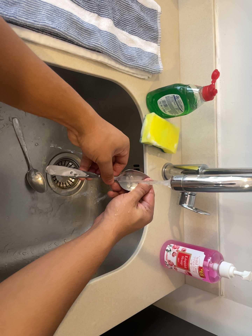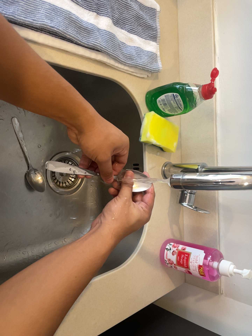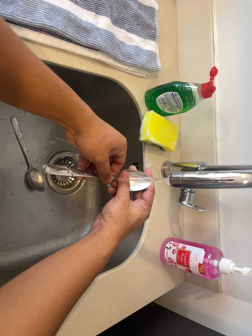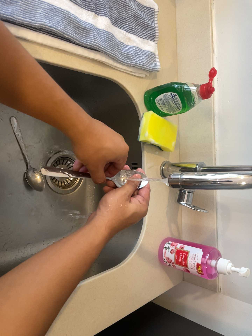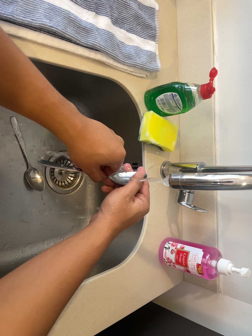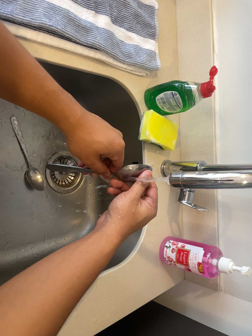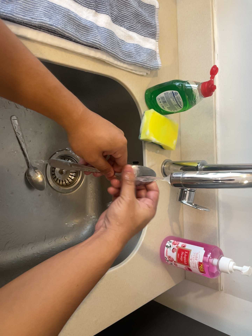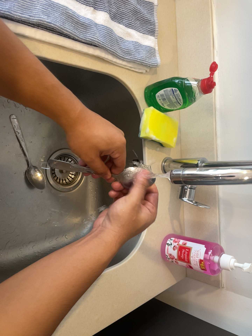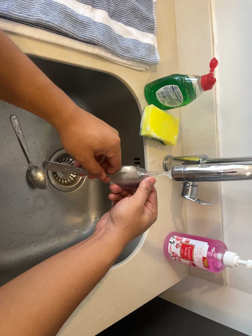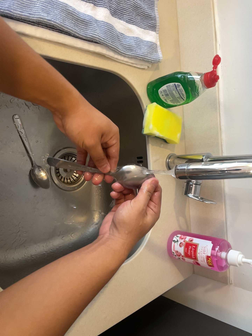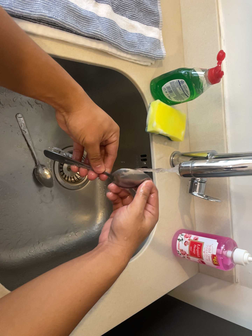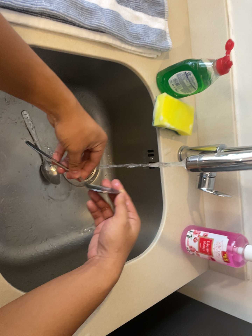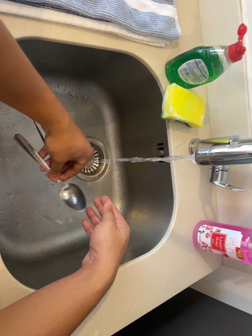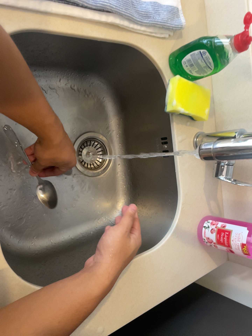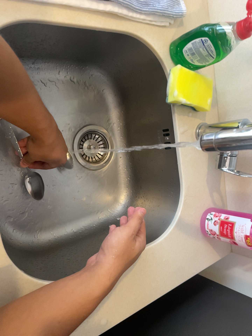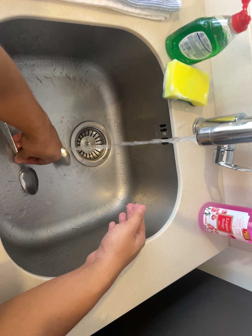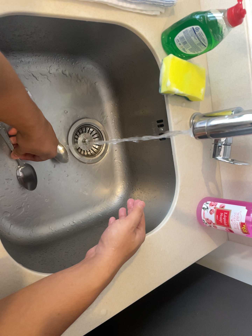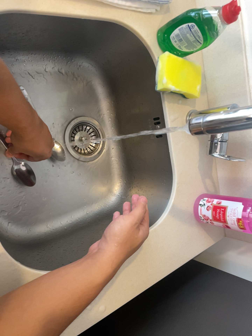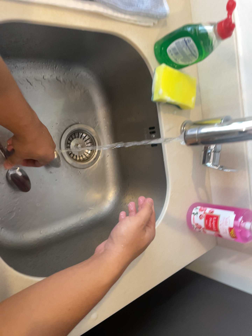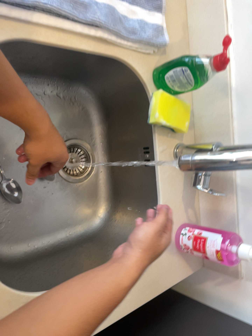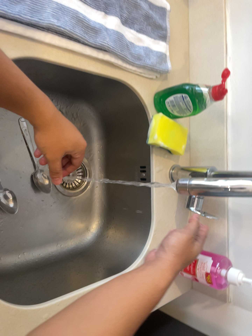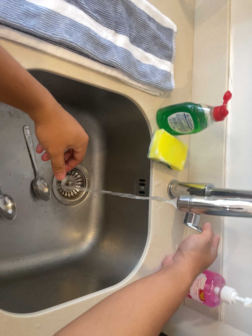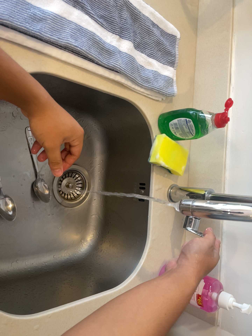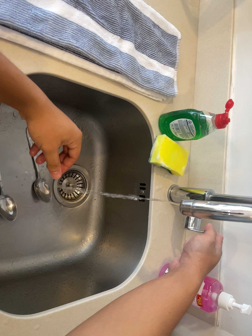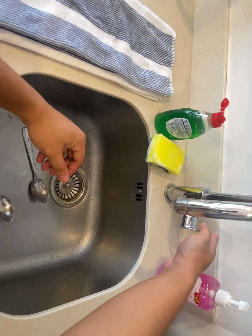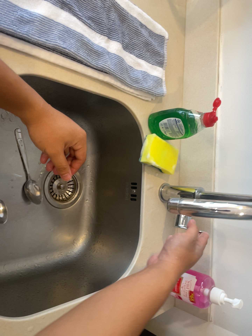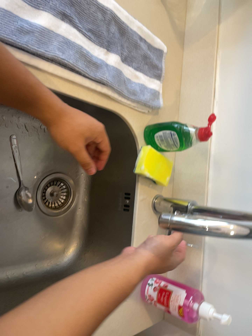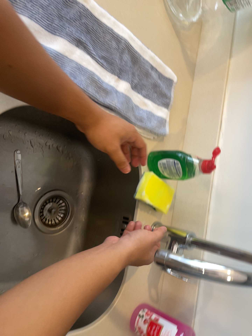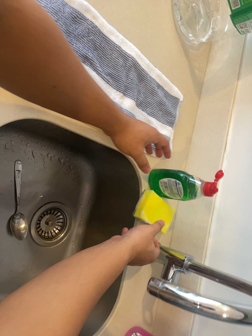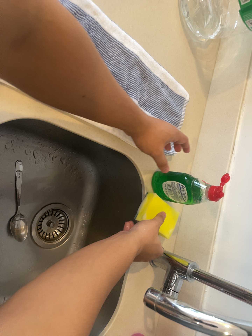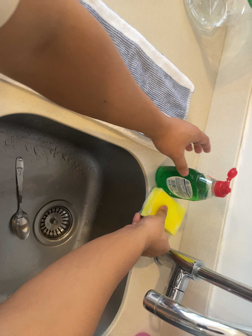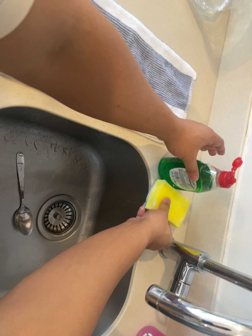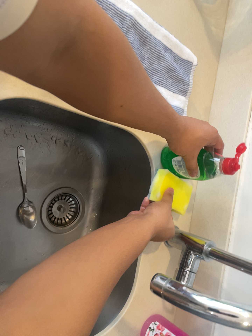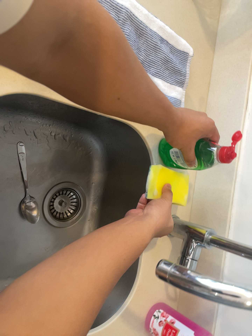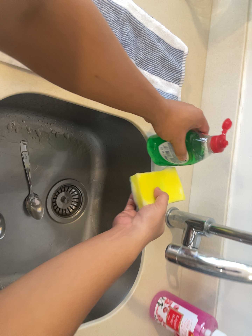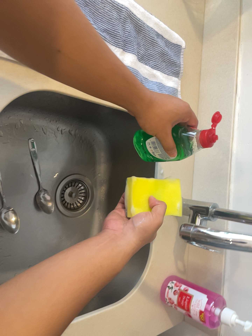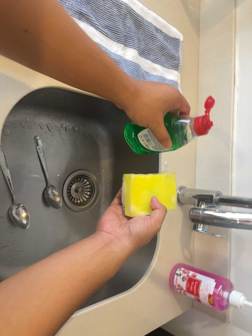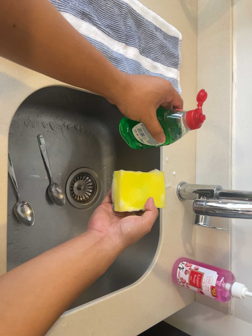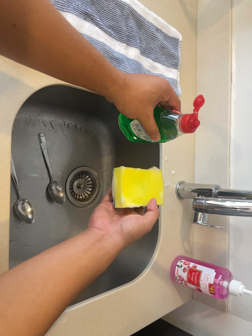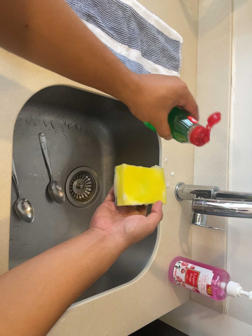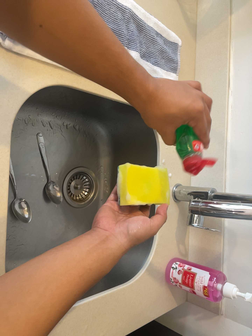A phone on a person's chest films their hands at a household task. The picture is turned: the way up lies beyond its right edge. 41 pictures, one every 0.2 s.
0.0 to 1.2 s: The camera keeps its place and its aim.
1.2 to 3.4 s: The camera shifts only a little, or ends up much as it began.
3.4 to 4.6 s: The camera's aim tips toward the top of its view by about 10 degrees, and the scene shifts downward. It rolls about its line of sight by about 15 degrees, and the scene rotates clockwise.
4.6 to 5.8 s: The camera travels toward the top of its view, about 7 cm, so close, fixed things drift downward. It rolls about its line of sight by about 10 degrees, and the scene rotates clockwise.
5.8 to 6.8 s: The camera shifts only a little, or ends up much as it began.
6.8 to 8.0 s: The camera travels backward and to its left, about 10 cm, so what stands in front gets smaller.
The film runs forward here.
